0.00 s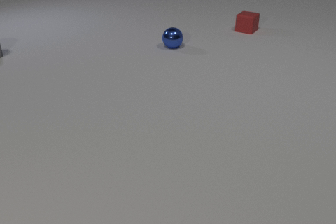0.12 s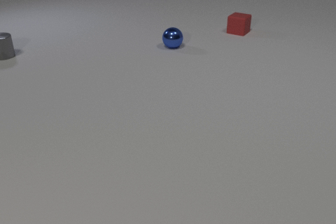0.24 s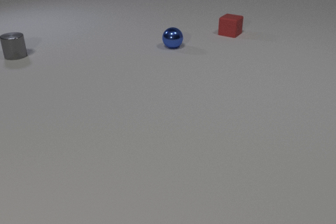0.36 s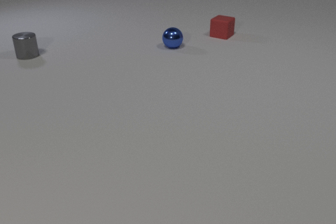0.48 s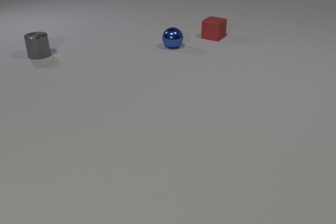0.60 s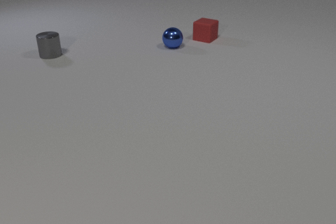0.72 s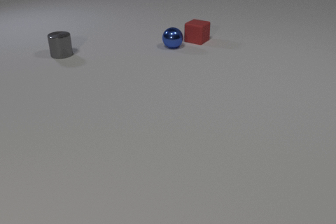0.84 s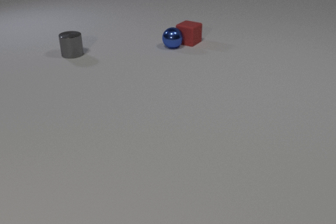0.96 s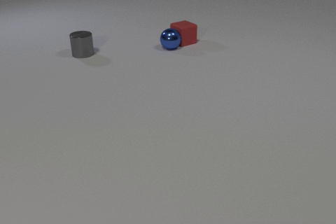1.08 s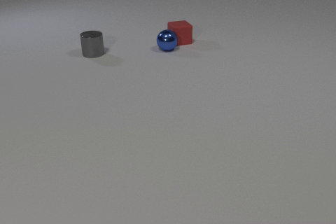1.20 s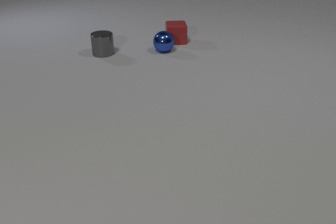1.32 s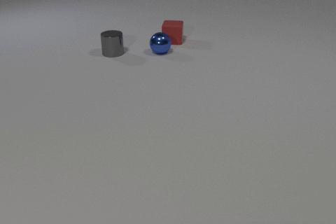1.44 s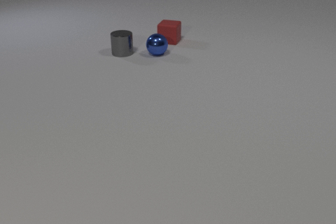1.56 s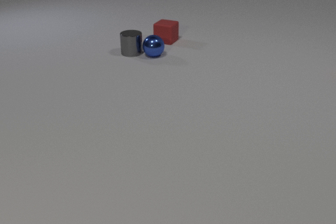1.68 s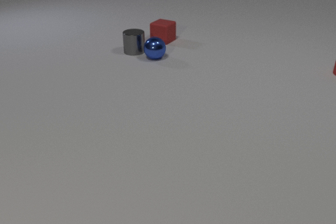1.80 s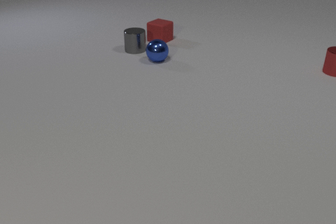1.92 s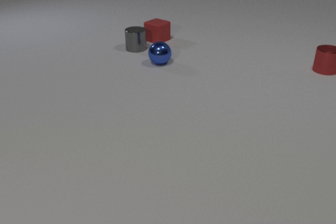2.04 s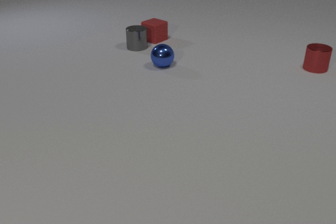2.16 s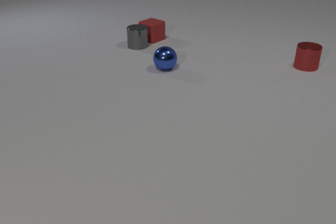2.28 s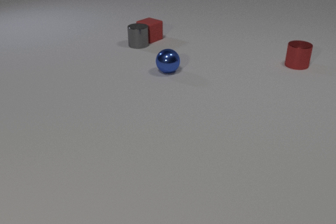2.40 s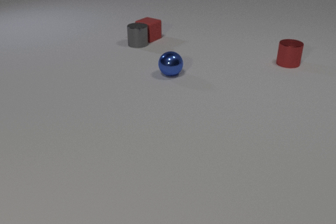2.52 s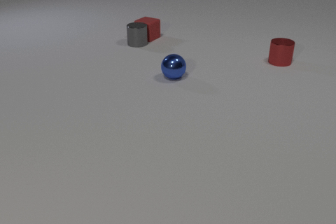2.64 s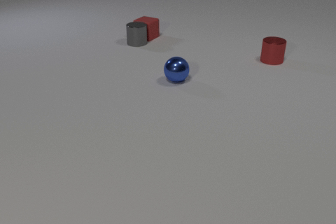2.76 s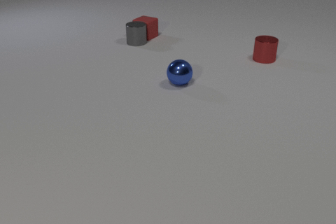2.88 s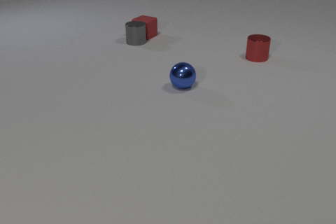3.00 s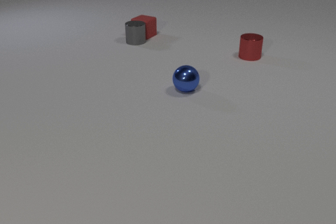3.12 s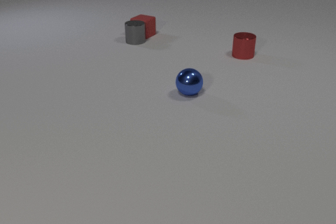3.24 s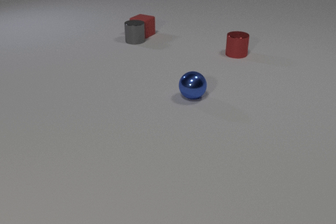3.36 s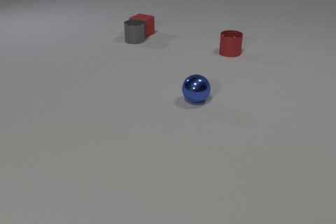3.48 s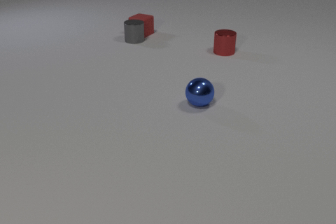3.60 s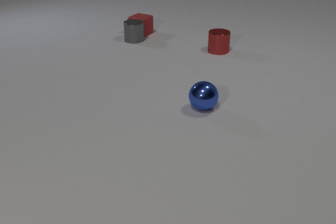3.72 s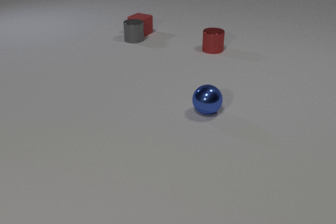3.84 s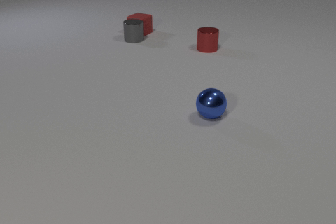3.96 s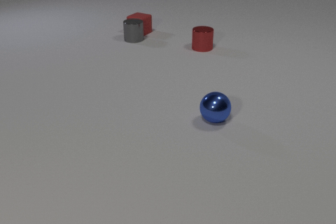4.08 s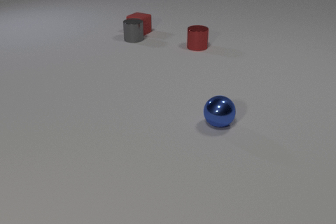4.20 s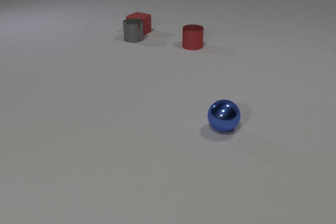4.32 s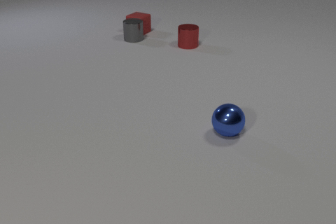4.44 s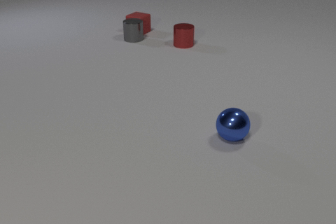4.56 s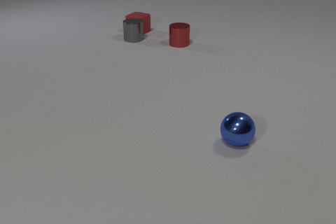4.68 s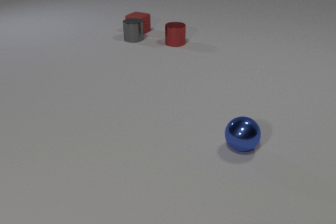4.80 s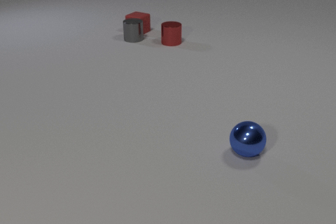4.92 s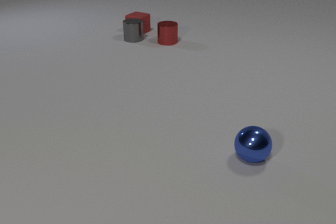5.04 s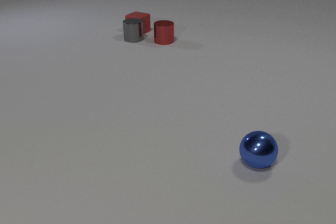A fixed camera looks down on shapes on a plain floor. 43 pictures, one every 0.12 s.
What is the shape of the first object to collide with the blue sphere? cube.
What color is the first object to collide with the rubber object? blue.
Are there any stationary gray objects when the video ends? yes.
0.00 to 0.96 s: The red rubber cube slides to the left and toward the camera, spins clockwise seen from above by about 30 degrees, its near face sliding to the left. The gray metal cylinder slides to the right. The red rubber cube and the blue metal sphere collide.
0.96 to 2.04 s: The red rubber cube slides to the left, spins clockwise seen from above by about 75 degrees, its near face sliding to the left. The gray metal cylinder slides to the right. The red metal cylinder comes in at the right edge, slides to the left. The blue metal sphere rolls toward the camera. The gray metal cylinder and the blue metal sphere collide.
2.04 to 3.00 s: The red rubber cube slides away from the camera and to the left. The gray metal cylinder slides away from the camera. The red metal cylinder slides to the left. The blue metal sphere rolls toward the camera and to the right. The red rubber cube and the gray metal cylinder collide.
3.00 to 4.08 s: The red rubber cube slides away from the camera and to the left. The gray metal cylinder slides away from the camera. The red metal cylinder slides to the left. The blue metal sphere rolls toward the camera and to the right.
4.08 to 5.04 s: The red metal cylinder slides to the left and away from the camera. The blue metal sphere rolls toward the camera and to the right.
